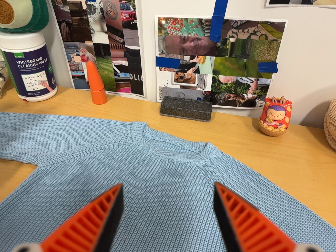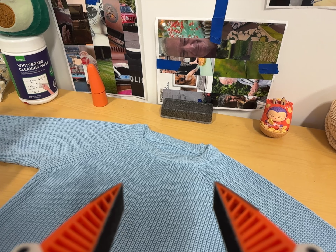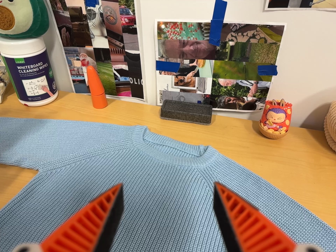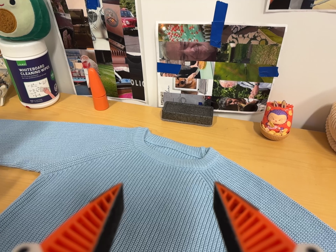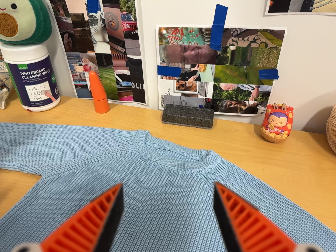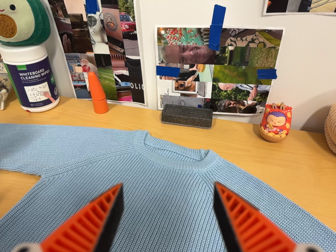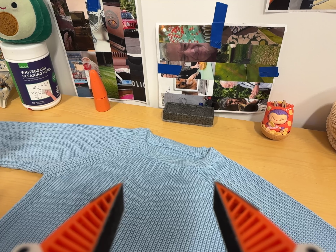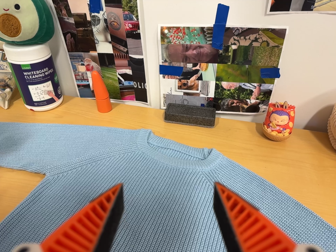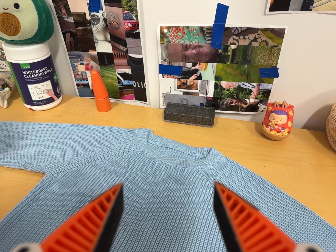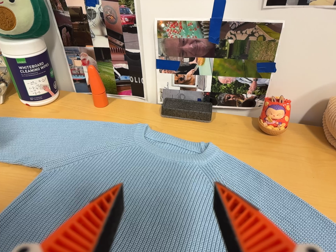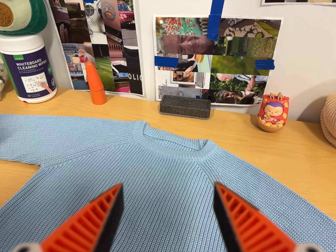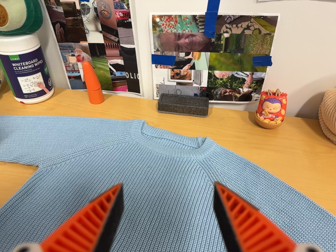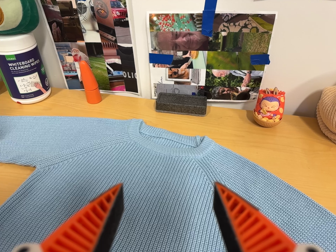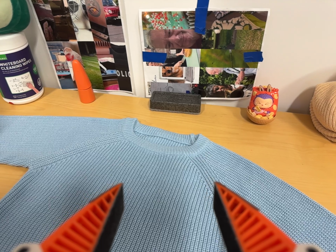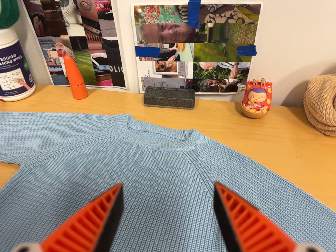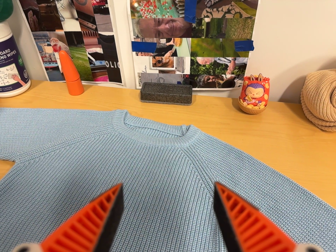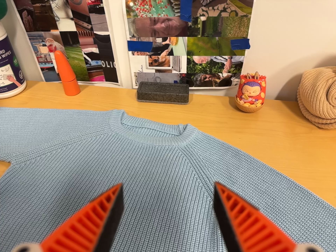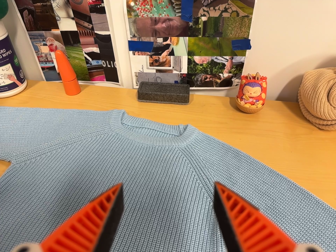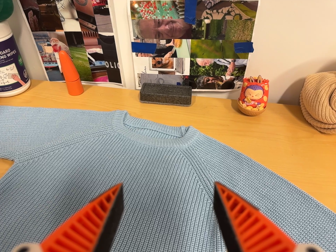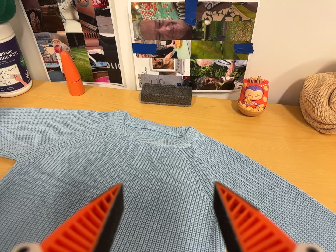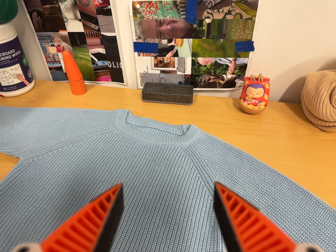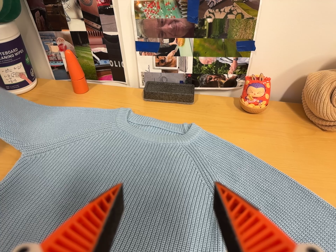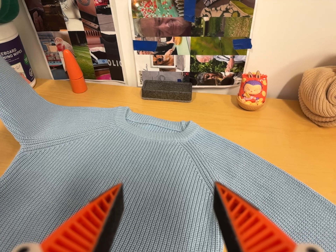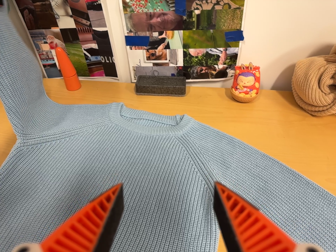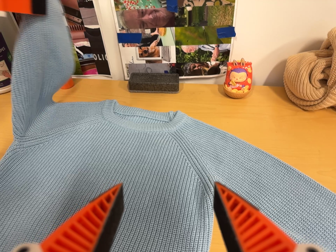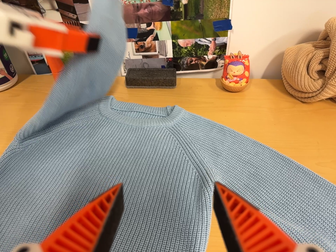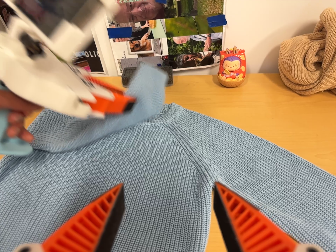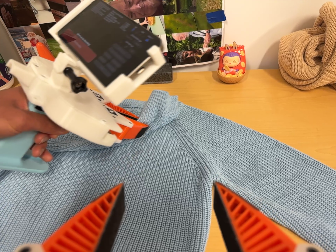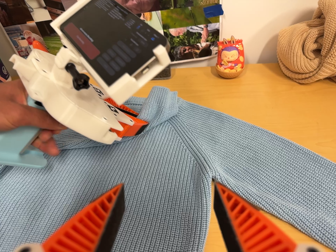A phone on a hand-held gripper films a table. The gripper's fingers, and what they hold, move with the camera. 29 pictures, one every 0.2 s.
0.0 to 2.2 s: The camera shifts only a little, or ends up much as it began.
2.2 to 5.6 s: The camera travels to its right and toward the bottom of its view, about 7 cm, so close, fixed things drift to the left. It rolls about its line of sight by about 10 degrees, and the scene rotates counterclockwise.
The film runs forward here.
